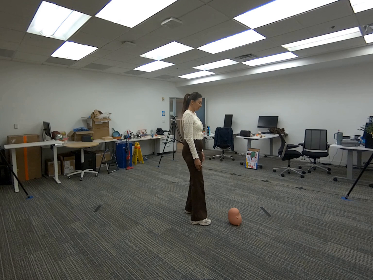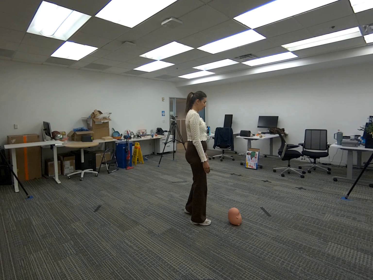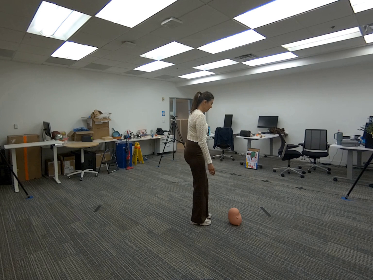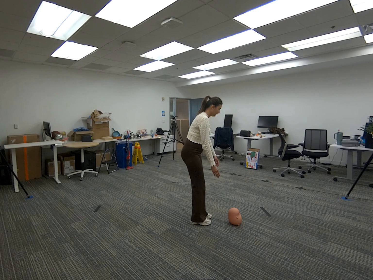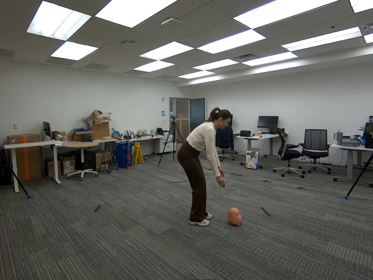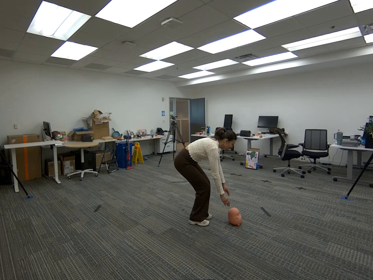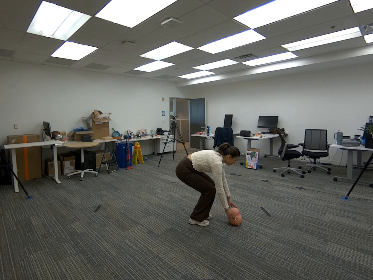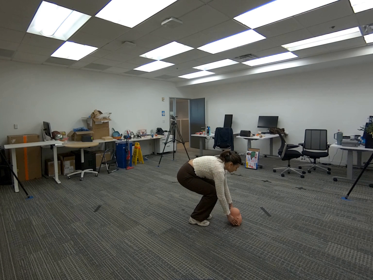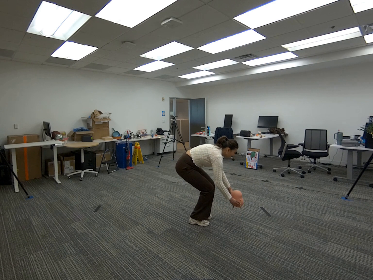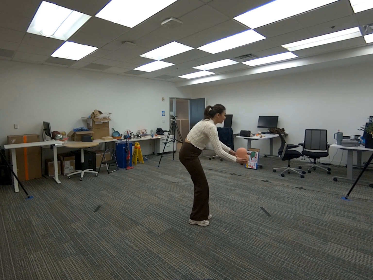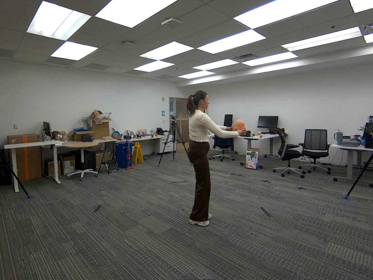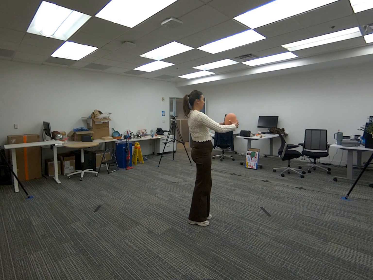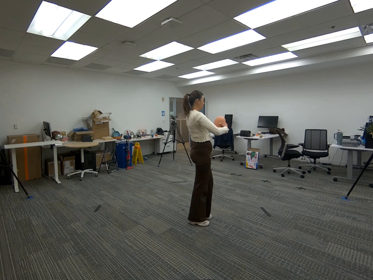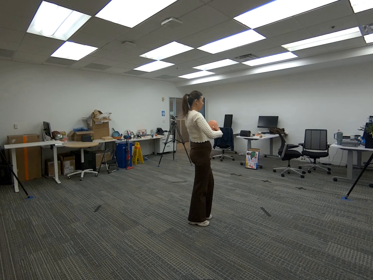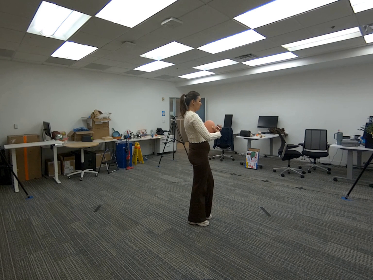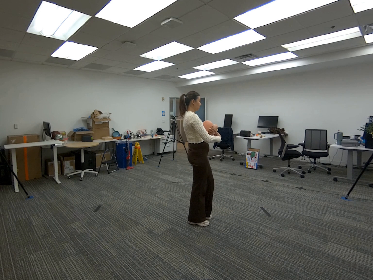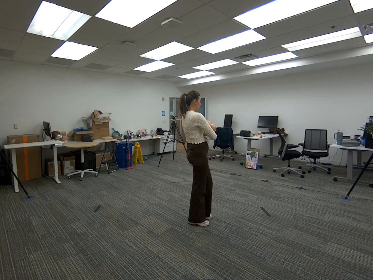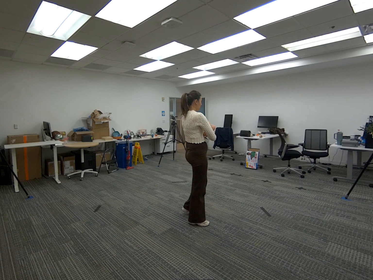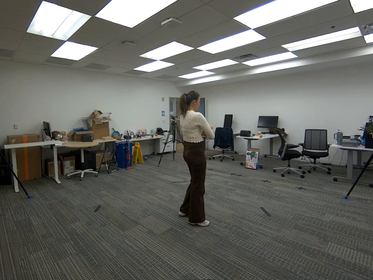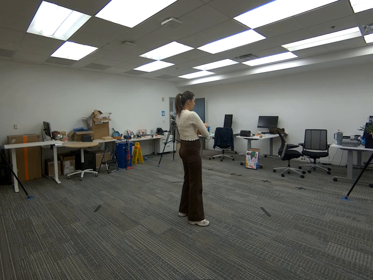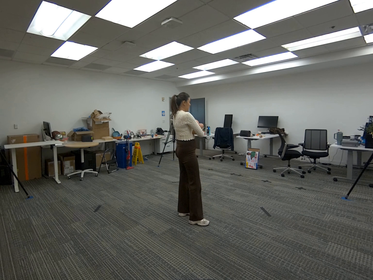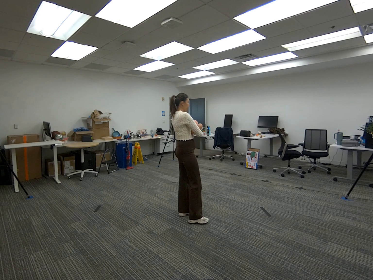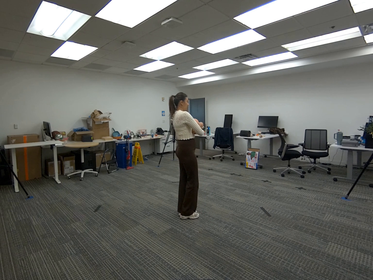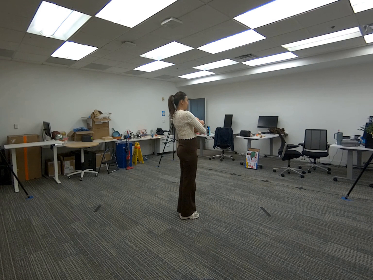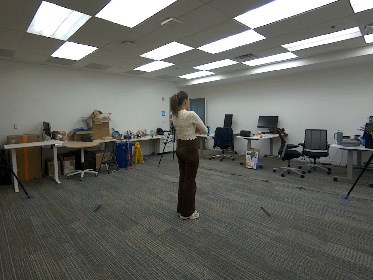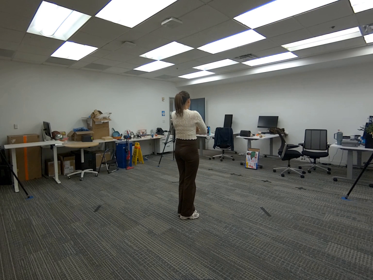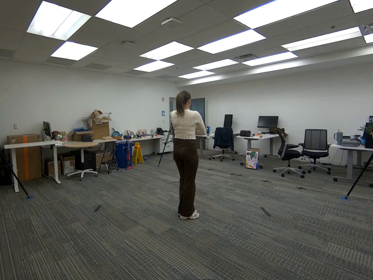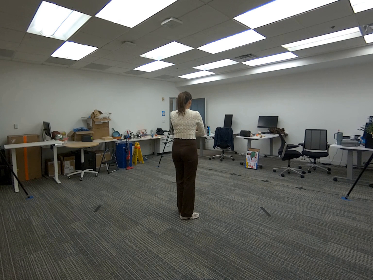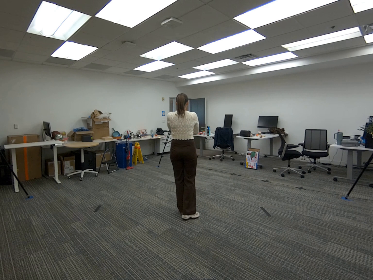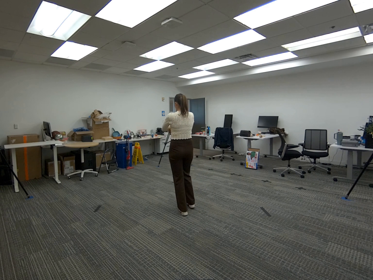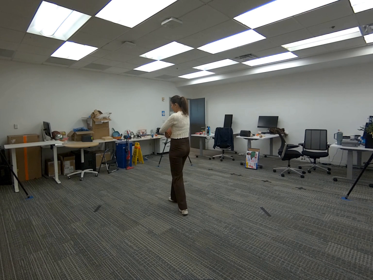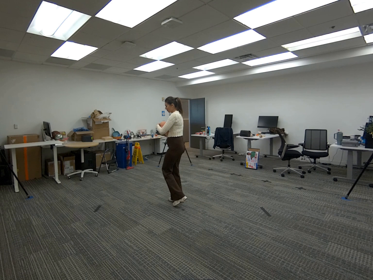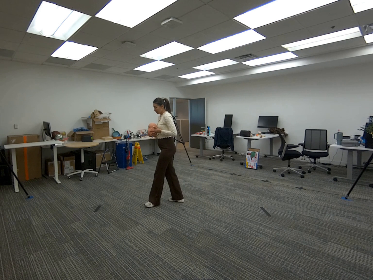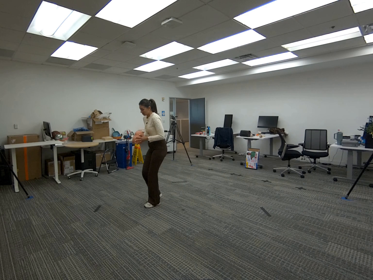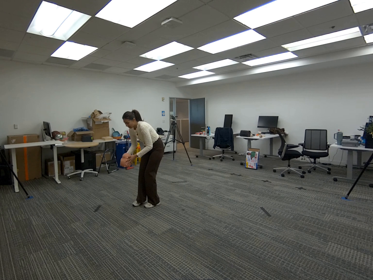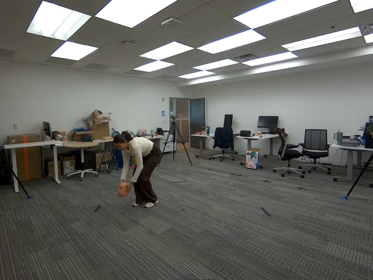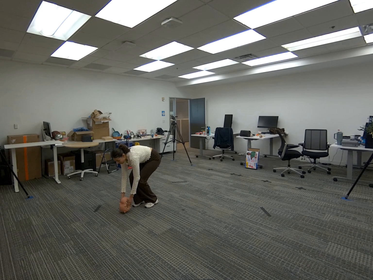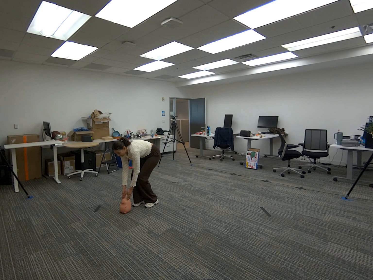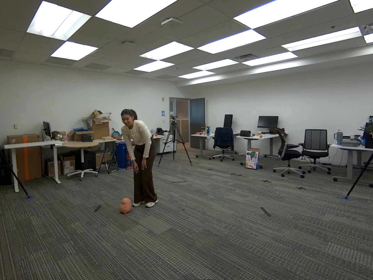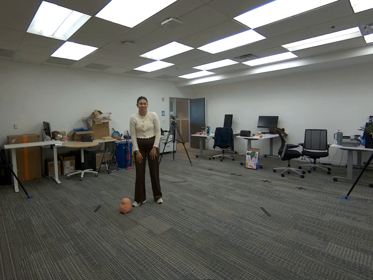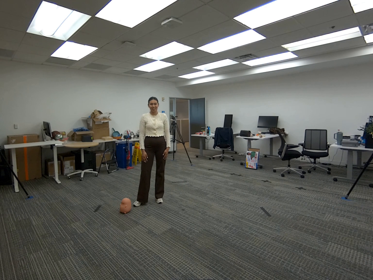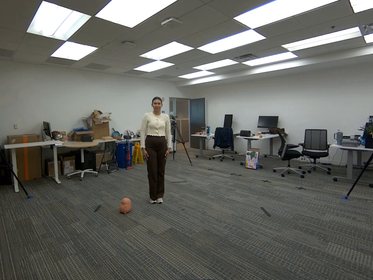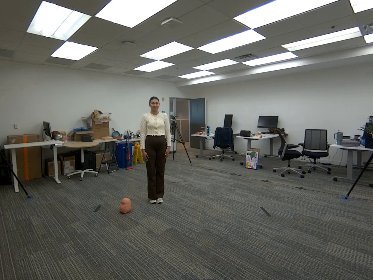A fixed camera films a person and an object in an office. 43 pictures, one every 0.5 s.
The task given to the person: Walk over to the potato and pick it up from the floor. Hug the potato light and place it back on the floor.
